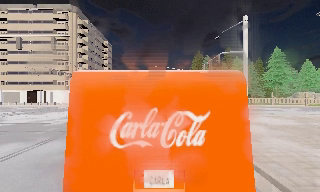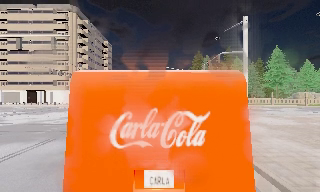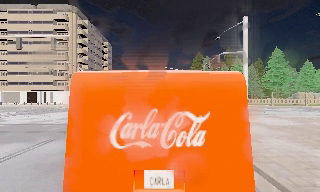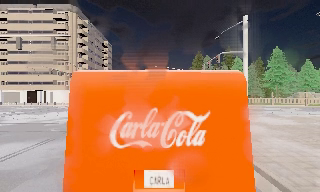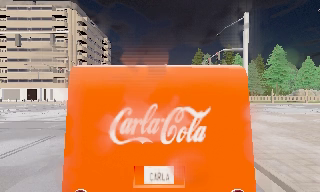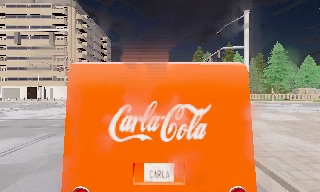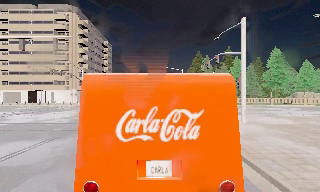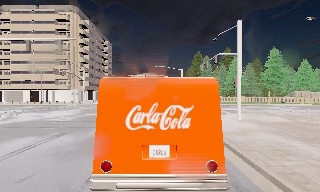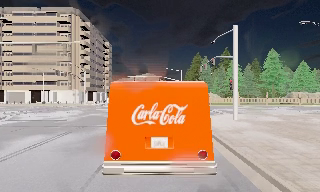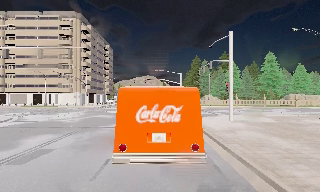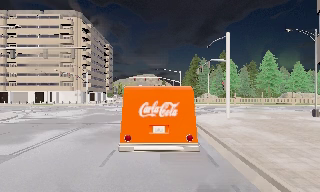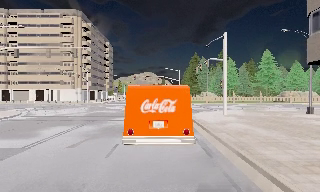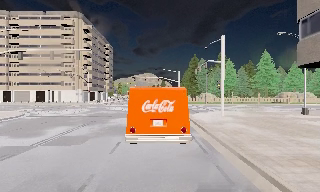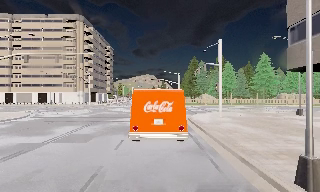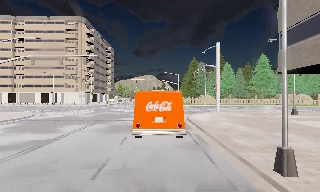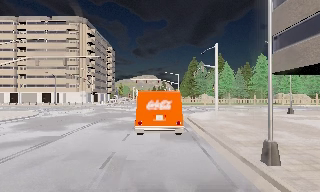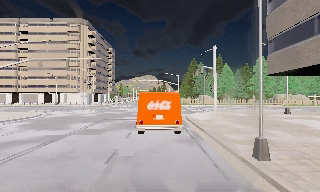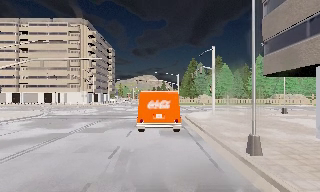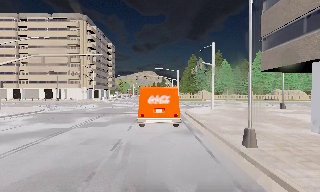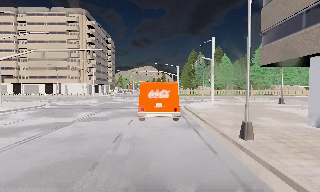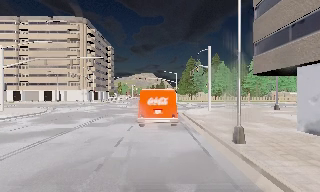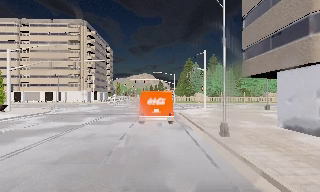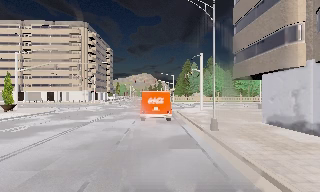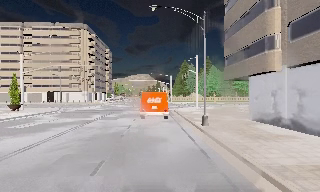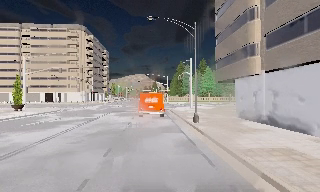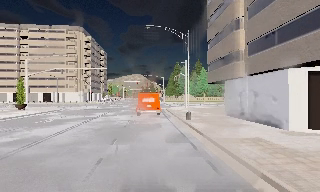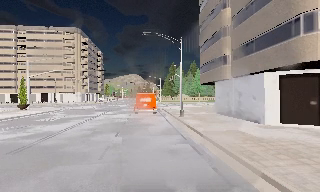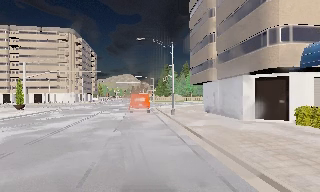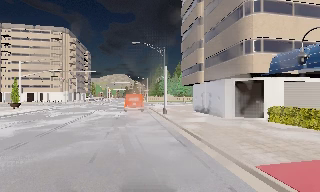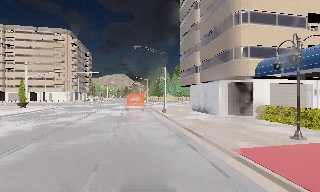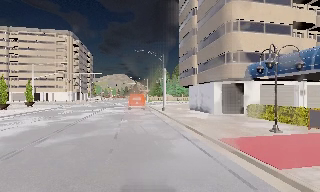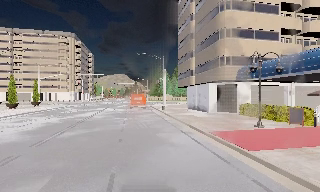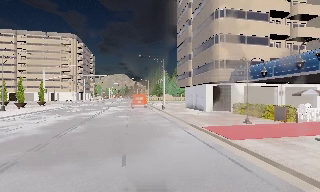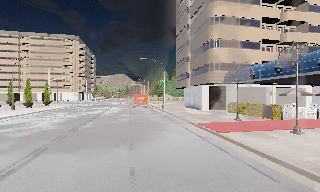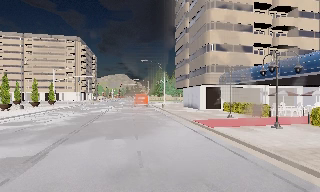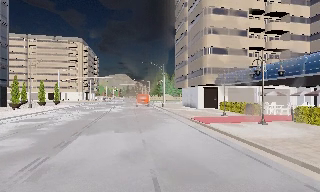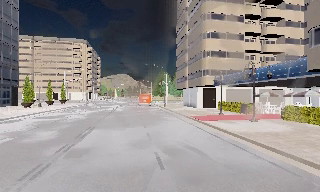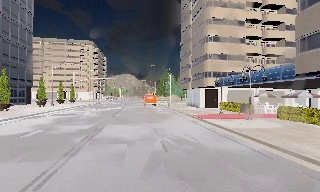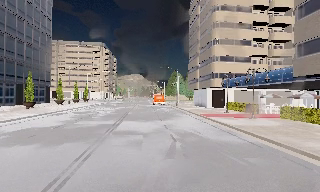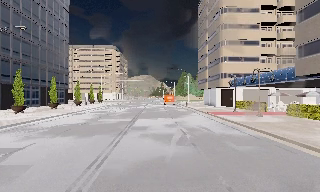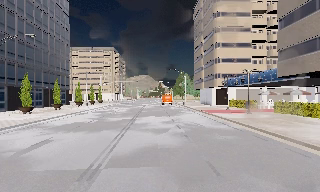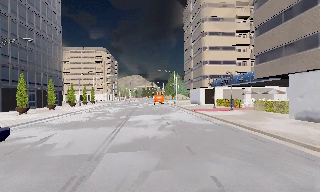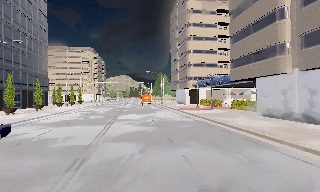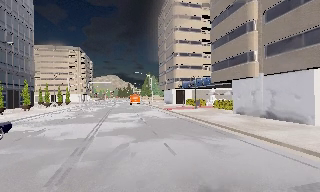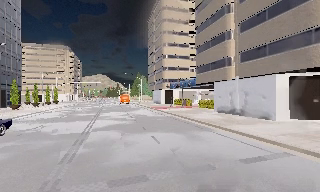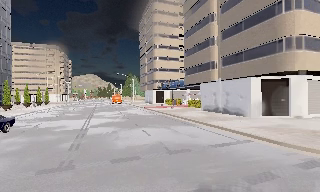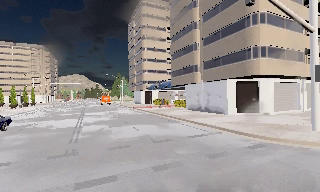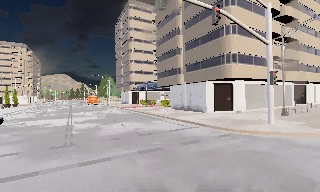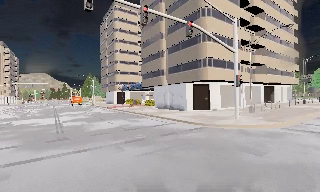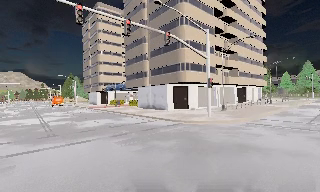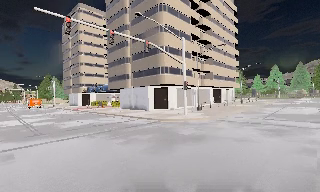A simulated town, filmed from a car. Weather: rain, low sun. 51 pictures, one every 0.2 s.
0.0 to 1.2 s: The camera shifts only a little, or ends up much as it began.
1.2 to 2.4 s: The camera travels backward, about 3.5 m, so what stands in front gets smaller.
2.4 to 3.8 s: The camera travels backward, about 3 m, so what stands in front gets smaller. It loses speed.
3.8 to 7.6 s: The camera travels backward, about 25 m, so what stands in front gets smaller.
7.6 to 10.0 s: The scene slides to the left, as the camera pans about 40 degrees to its right. It travels backward, about 17 m.
The film runs backward here.
